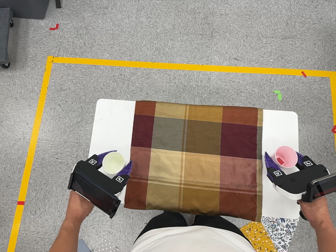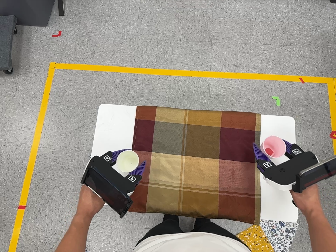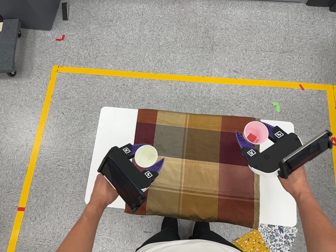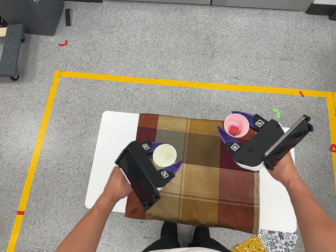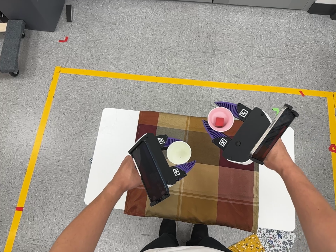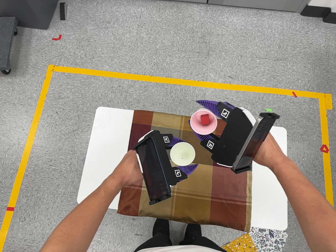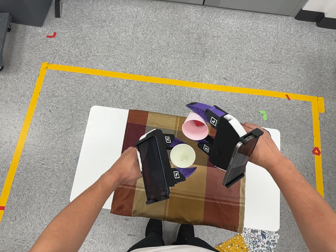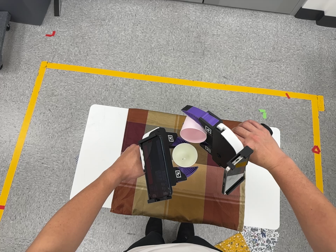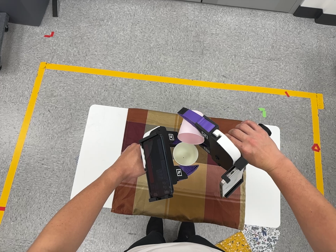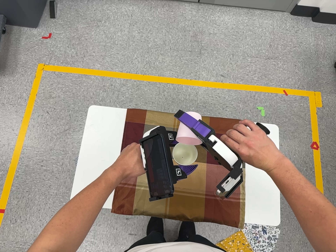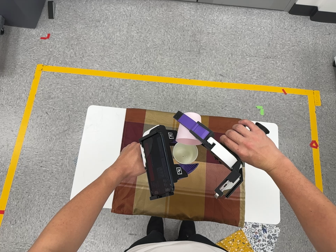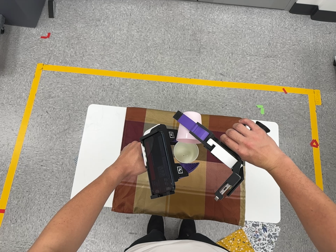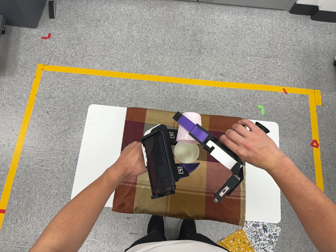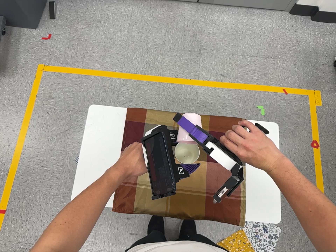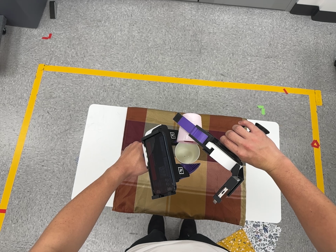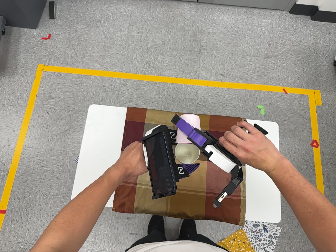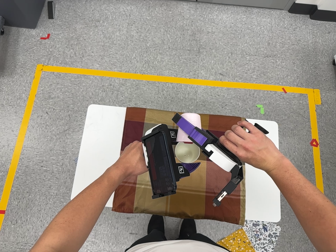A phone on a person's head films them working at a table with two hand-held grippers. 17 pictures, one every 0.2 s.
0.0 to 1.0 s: The camera travels backward, about 5 cm, so what stands in front gets smaller.
1.0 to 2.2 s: The camera shifts only a little, or ends up much as it began.
2.2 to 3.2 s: The camera keeps its place and its aim.
The film runs forward here.
